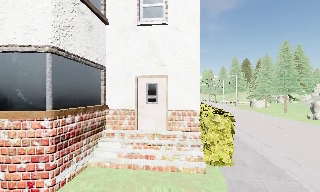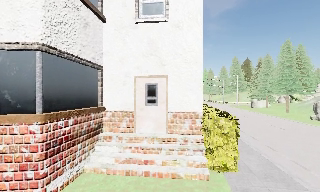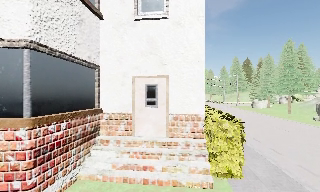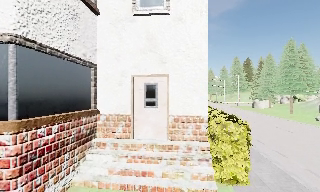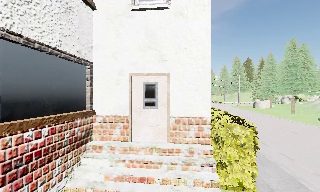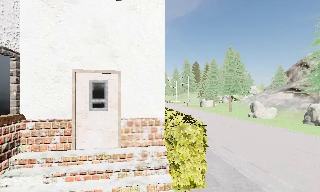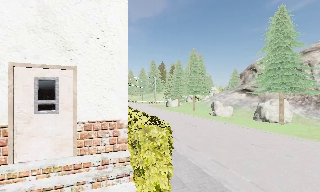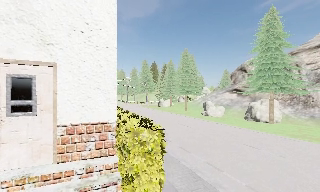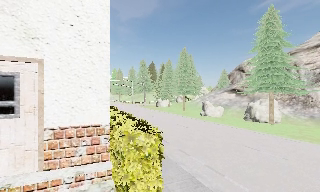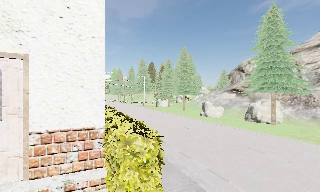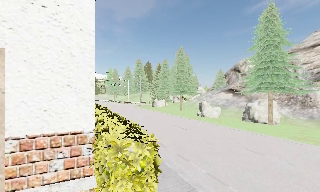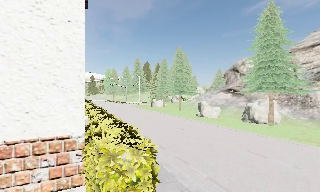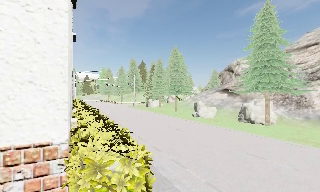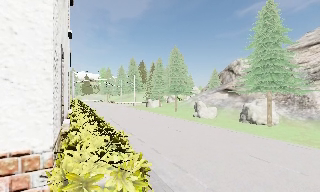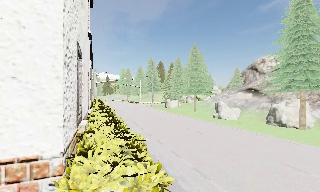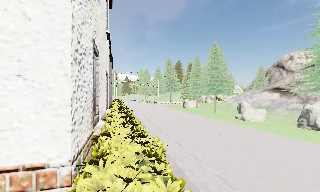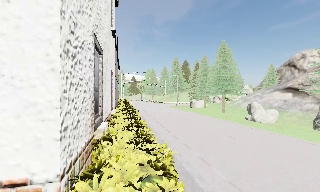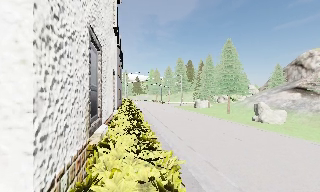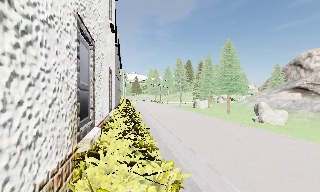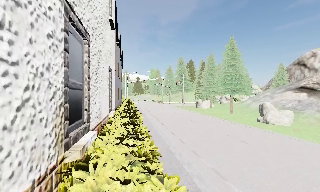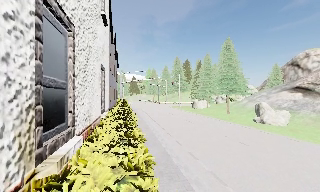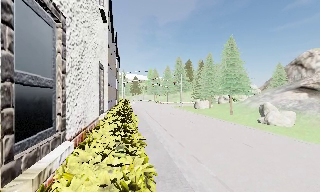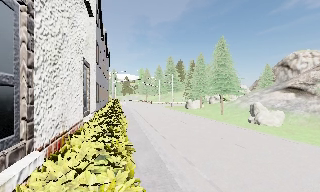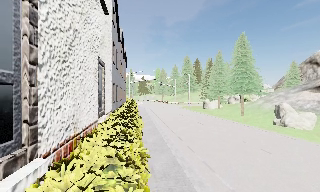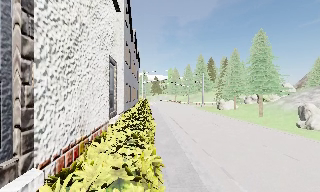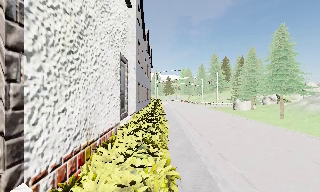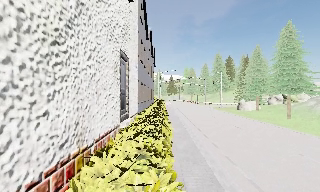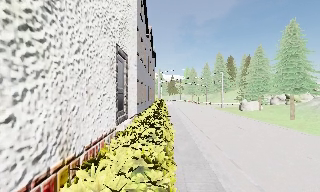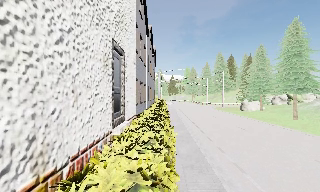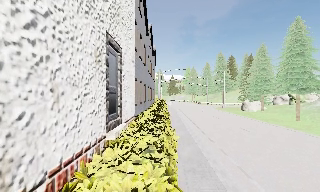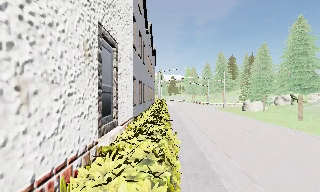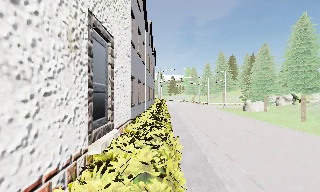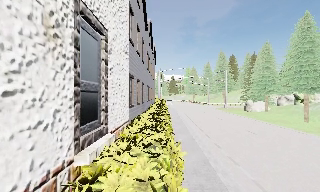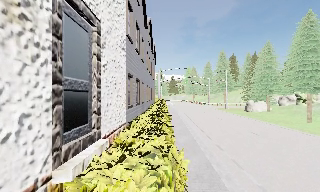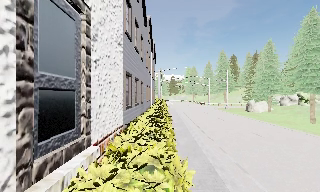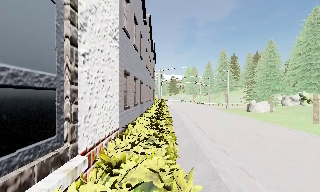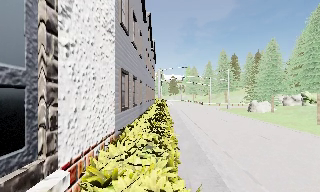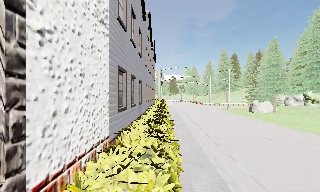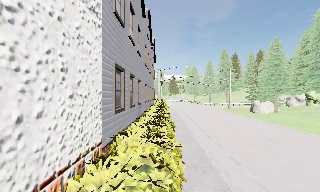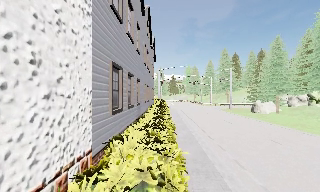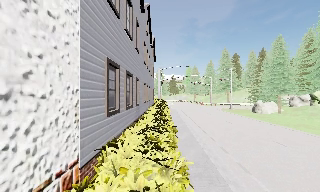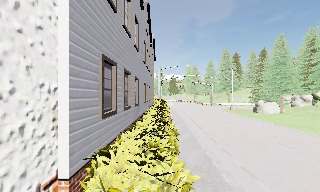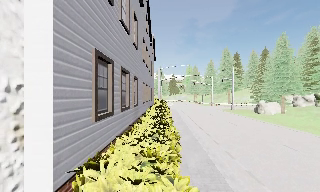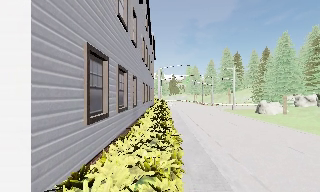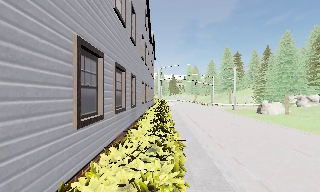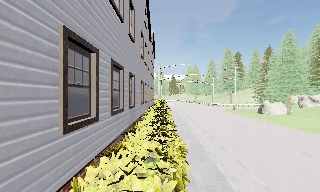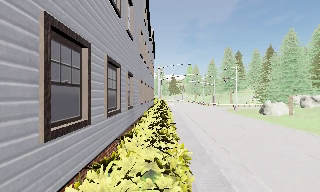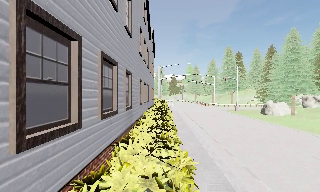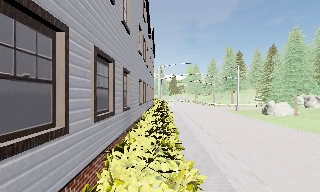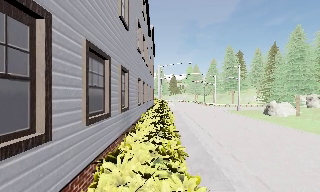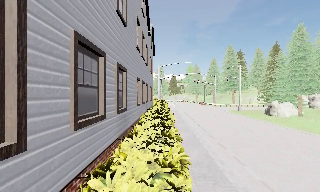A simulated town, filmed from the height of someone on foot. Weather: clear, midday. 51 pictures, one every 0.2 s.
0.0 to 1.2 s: The scene slides to the left, as the camera pans about 30 degrees to its right. It travels forward, about 2 m, so what stands in front looms larger.
1.2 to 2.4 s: The camera travels forward, about 2 m, so what stands in front looms larger.
2.4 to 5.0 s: The scene slides to the right, as the camera pans about 30 degrees to its left. It travels forward, about 4.5 m, so what stands in front looms larger.
5.0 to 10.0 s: The camera travels forward, about 8 m, so what stands in front looms larger.
The film runs forward here.
